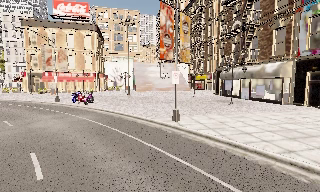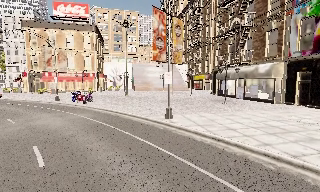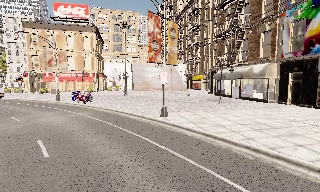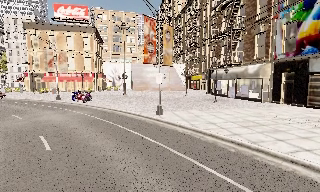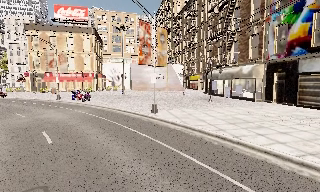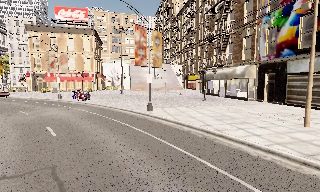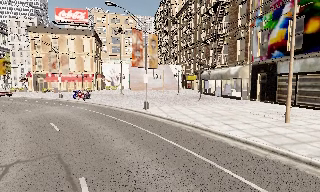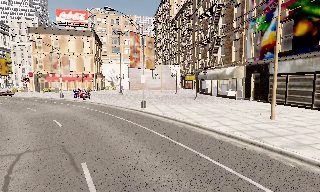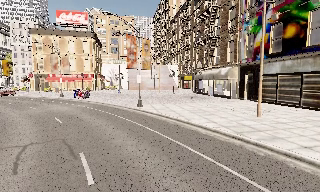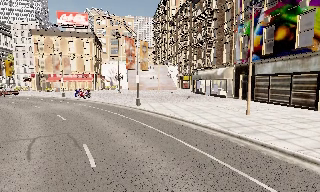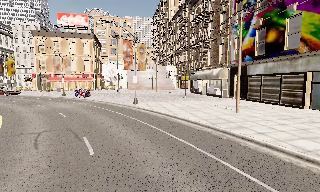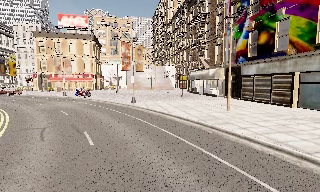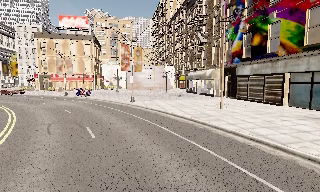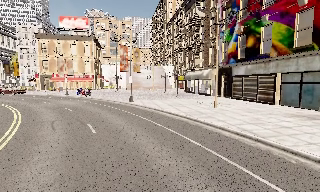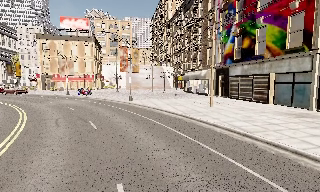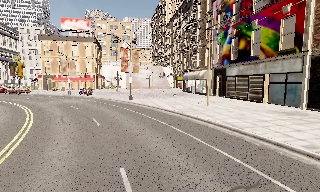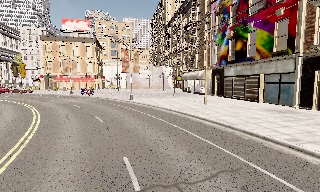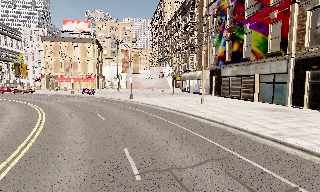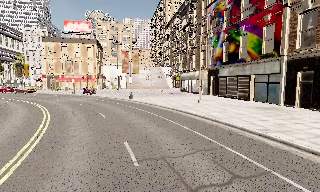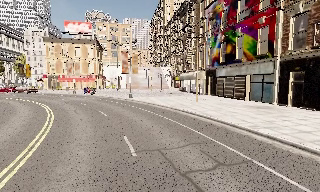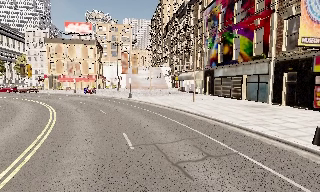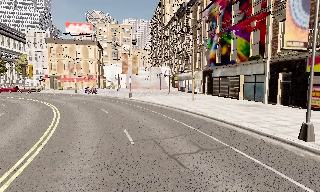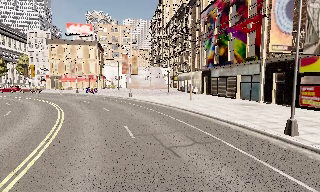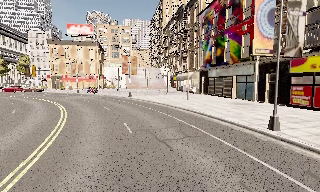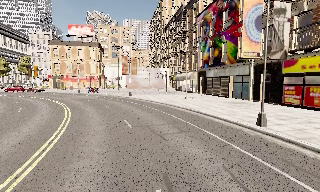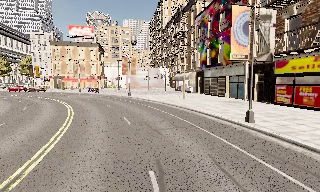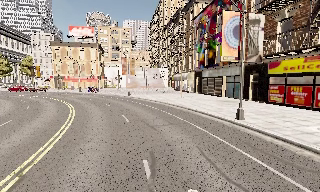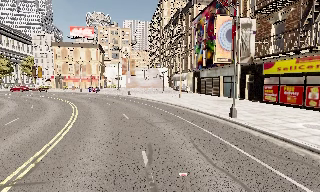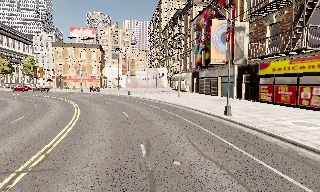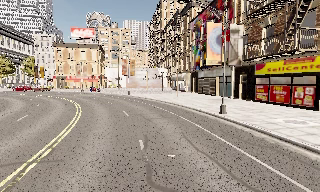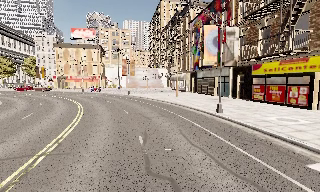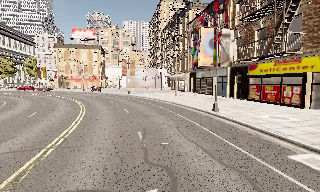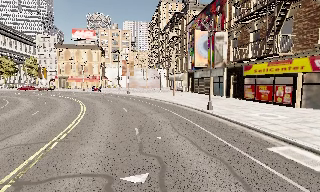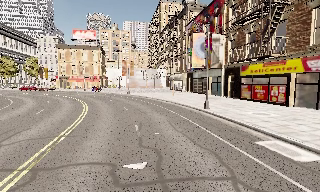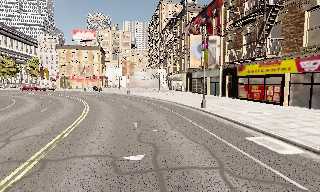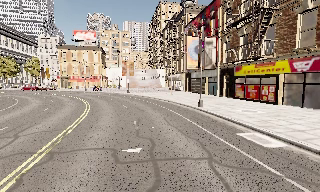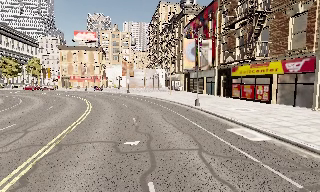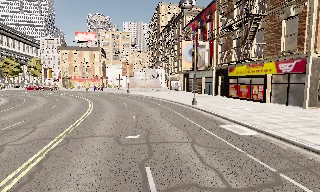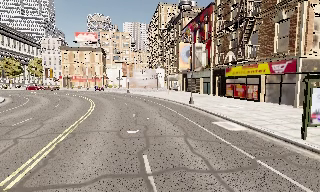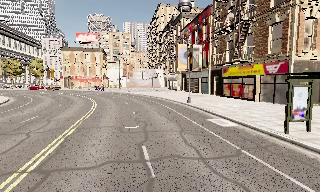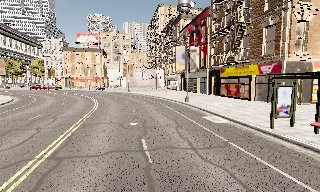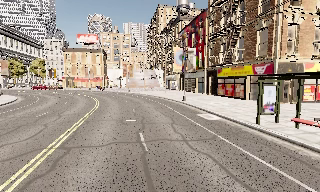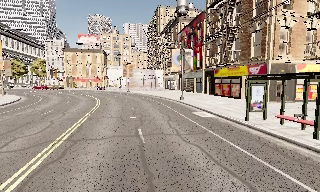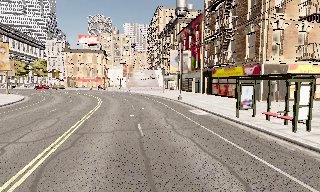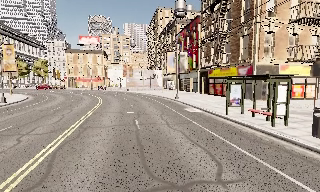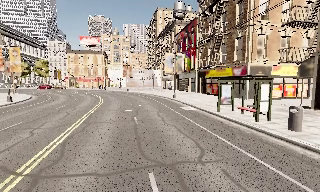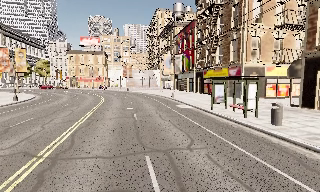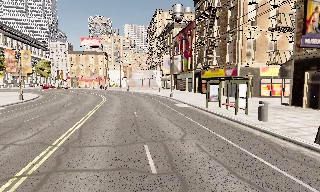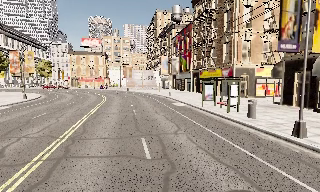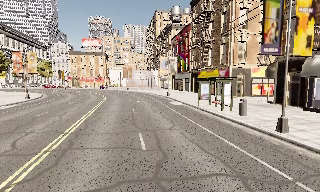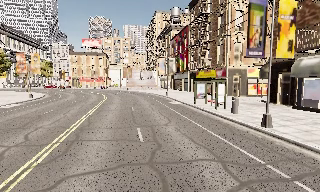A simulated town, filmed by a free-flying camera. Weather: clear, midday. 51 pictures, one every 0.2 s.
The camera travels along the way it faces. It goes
backward.
0.0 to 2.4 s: The camera travels backward and to its right, about 10 m, so what stands in front gets smaller.
2.4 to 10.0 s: The camera travels backward, about 30 m, so what stands in front gets smaller.
The film runs backward here.
